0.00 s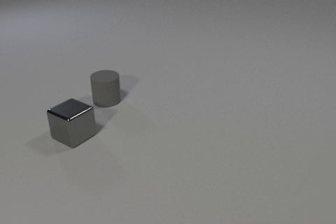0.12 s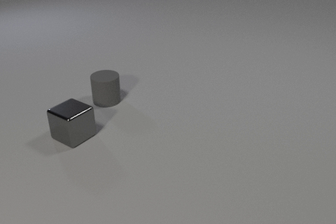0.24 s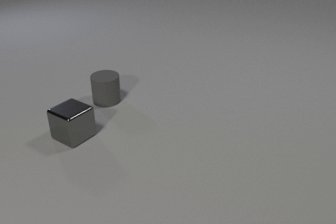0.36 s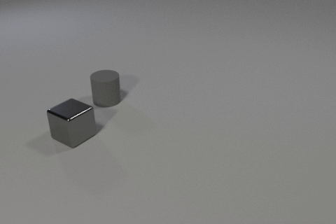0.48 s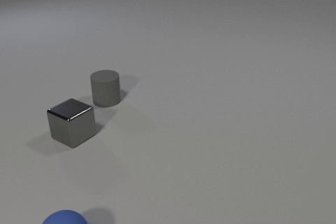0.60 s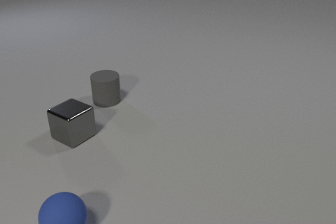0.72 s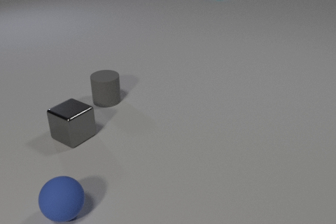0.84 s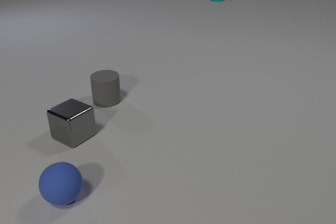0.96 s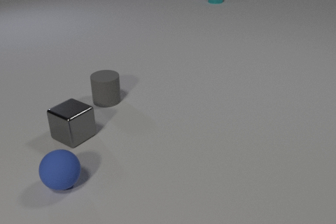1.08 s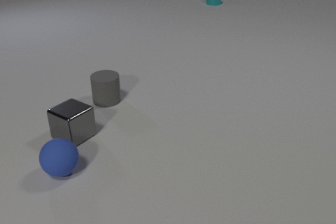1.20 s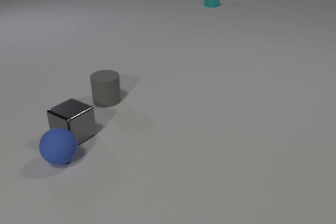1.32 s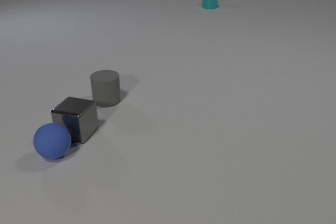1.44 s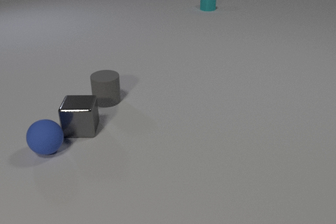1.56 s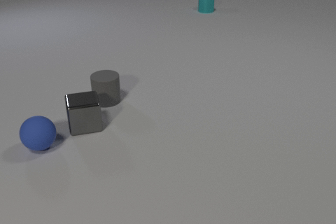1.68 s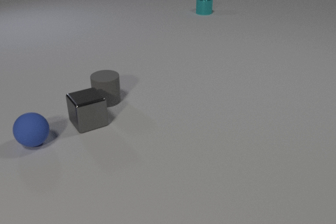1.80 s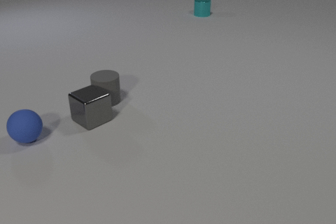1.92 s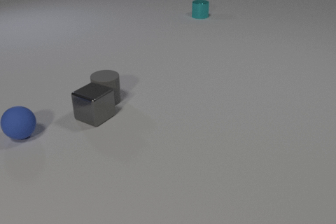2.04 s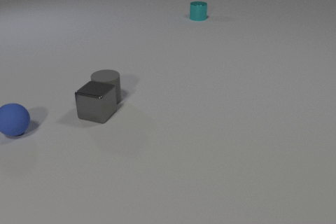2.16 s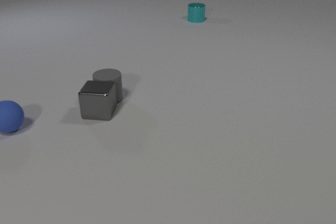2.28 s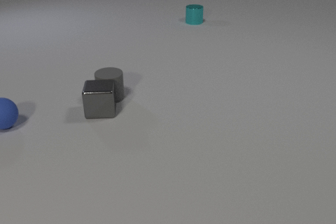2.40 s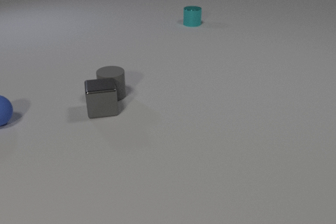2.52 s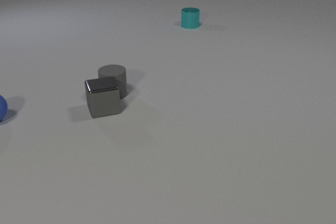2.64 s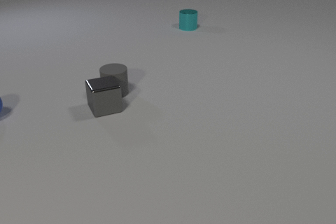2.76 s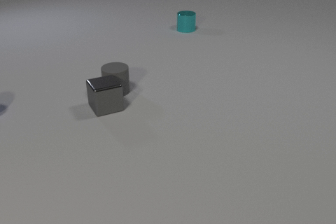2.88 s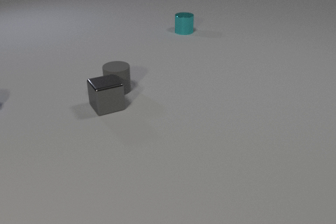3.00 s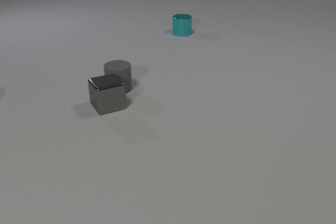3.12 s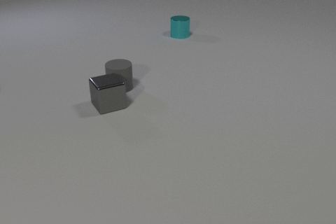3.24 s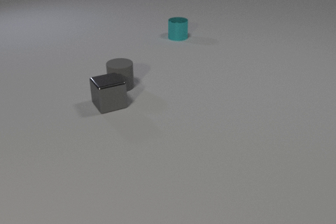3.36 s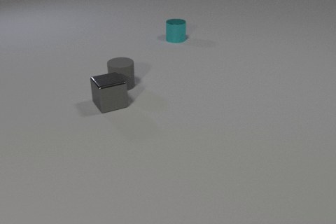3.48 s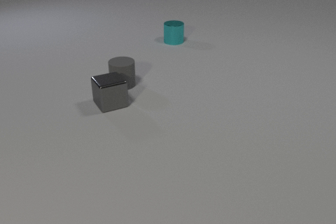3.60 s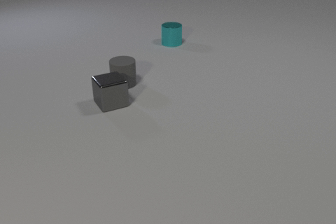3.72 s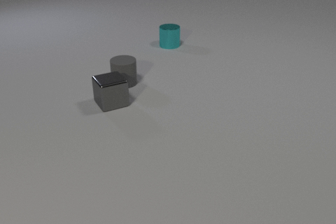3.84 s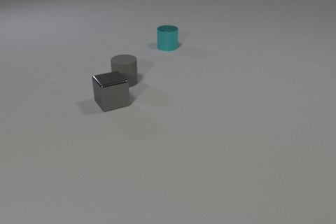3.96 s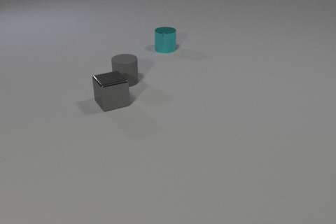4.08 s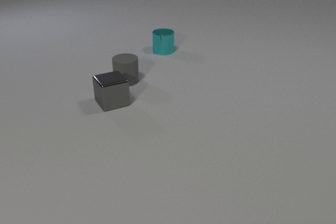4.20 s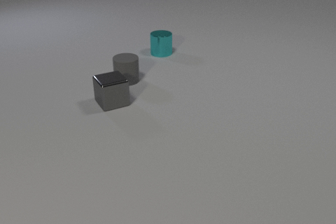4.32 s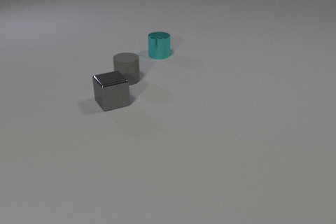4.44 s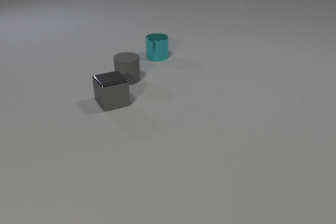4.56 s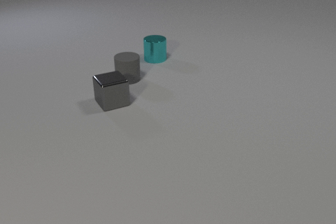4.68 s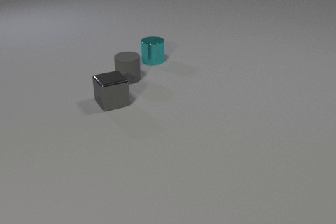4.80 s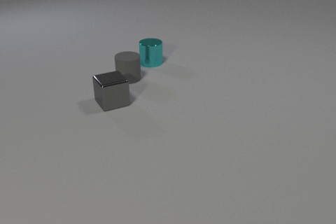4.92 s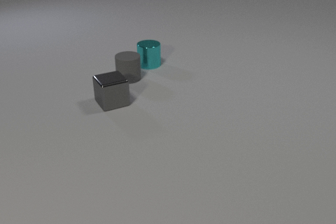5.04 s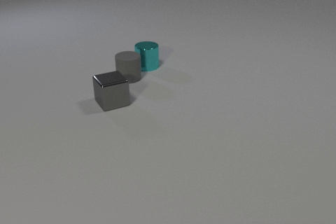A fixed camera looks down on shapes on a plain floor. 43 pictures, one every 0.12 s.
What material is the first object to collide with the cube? rubber.
What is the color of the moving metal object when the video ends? cyan.
What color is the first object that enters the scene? blue.
0.00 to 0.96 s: The blue rubber sphere comes in at the bottom edge, rolls away from the camera. The cyan metal cylinder comes in at the top edge, slides toward the camera.
0.96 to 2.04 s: The blue rubber sphere rolls away from the camera. The gray metal cube slides away from the camera and to the right, spins counterclockwise seen from above by about 105 degrees, its near face sliding to the right. The cyan metal cylinder slides toward the camera. The blue rubber sphere and the gray metal cube collide. The gray metal cube and the gray rubber cylinder collide.
2.04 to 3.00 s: The blue rubber sphere rolls away from the camera and to the left, leaves at the left edge. The gray metal cube slides away from the camera and to the right, spins so that its near face slides to the right, counterclockwise seen from above. The gray rubber cylinder slides away from the camera and to the right. The cyan metal cylinder slides toward the camera.
3.00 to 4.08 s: The gray metal cube slides away from the camera. The gray rubber cylinder slides away from the camera and to the right. The cyan metal cylinder slides toward the camera.
4.08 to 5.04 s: The gray rubber cylinder slides away from the camera. The cyan metal cylinder slides toward the camera and to the left.
